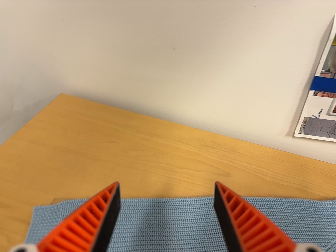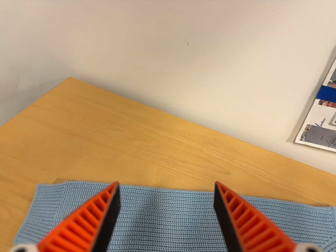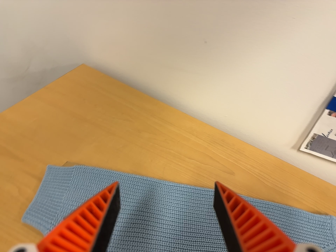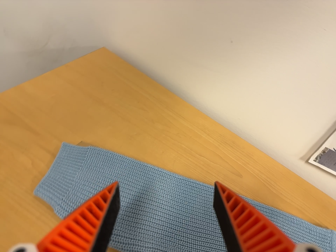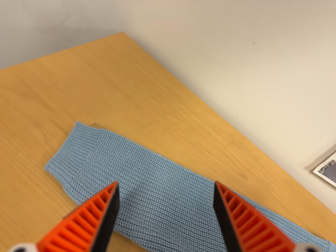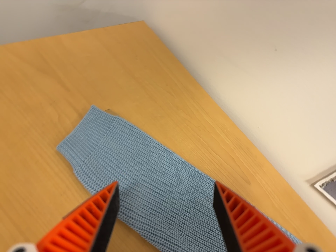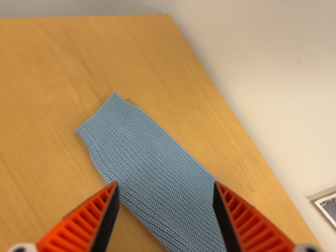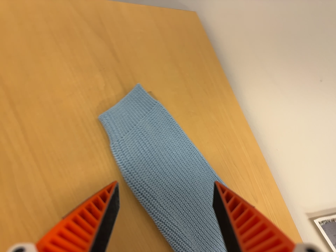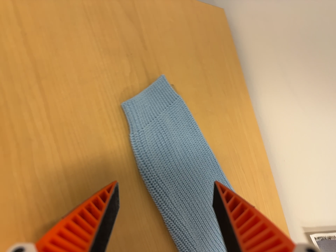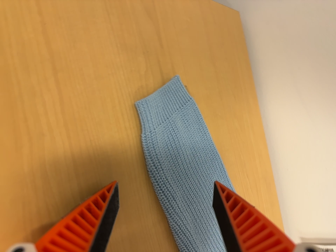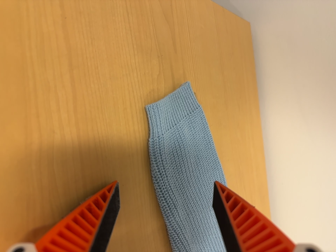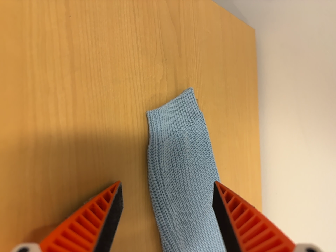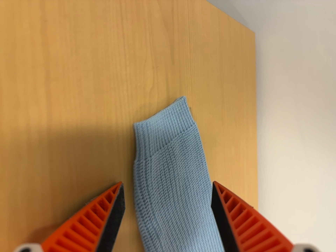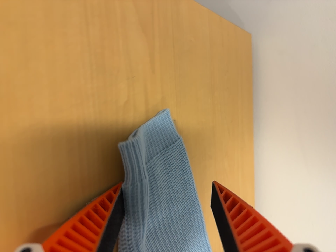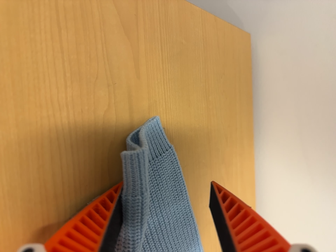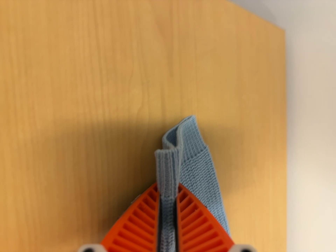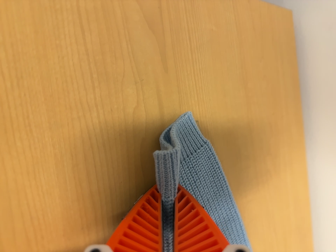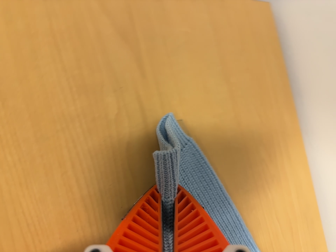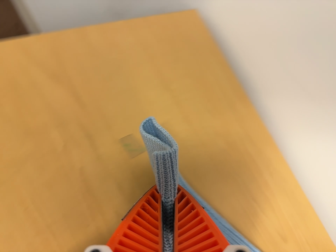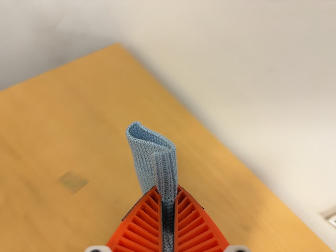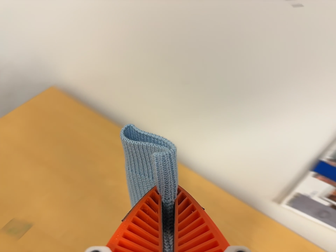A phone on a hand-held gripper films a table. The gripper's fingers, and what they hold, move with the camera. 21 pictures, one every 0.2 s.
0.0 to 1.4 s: The camera travels to its left, about 18 cm, so close, fixed things drift to the right. It rolls about its line of sight by about 50 degrees, and the scene rotates clockwise.
1.4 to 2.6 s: The camera travels forward and toward the top of its view, about 10 cm, so what stands in front looms larger. It rolls about its line of sight by about 25 degrees, and the scene rotates clockwise.
2.6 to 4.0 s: The camera travels to its right, about 30 cm, so close, fixed things drift to the left. Its aim tips toward the top of its view by about 15 degrees, and the scene shifts downward. It rolls about its line of sight by about 55 degrees, and the scene rotates counterclockwise.
The film runs forward here.
